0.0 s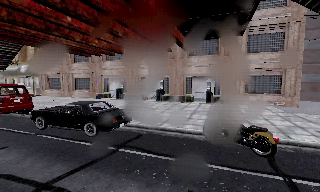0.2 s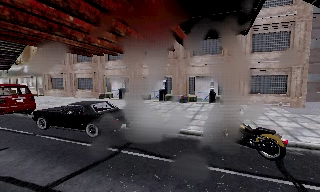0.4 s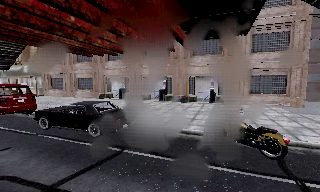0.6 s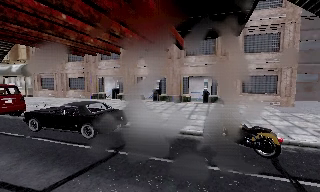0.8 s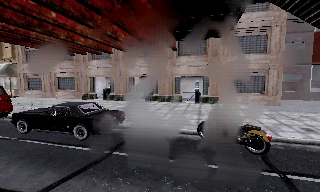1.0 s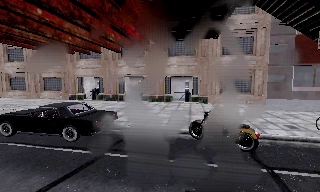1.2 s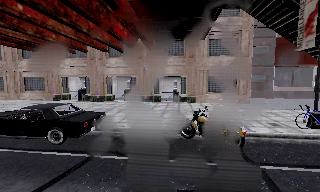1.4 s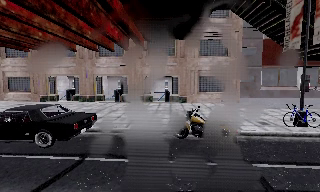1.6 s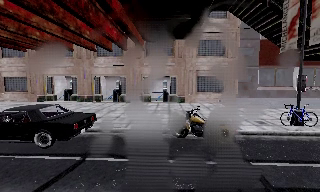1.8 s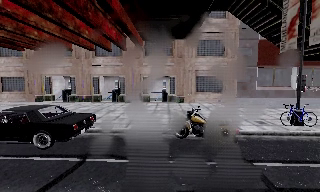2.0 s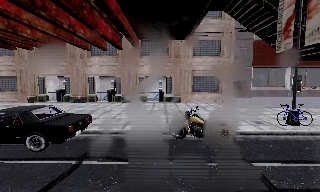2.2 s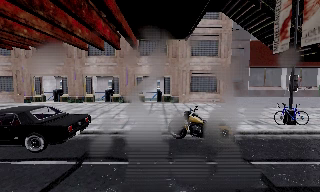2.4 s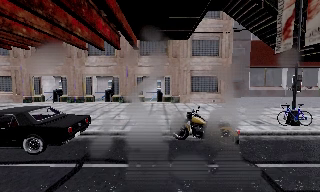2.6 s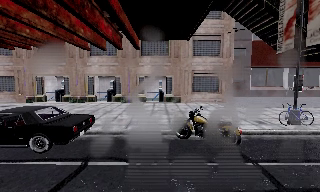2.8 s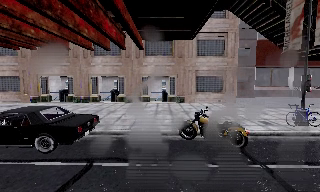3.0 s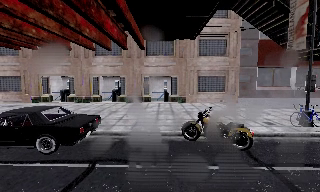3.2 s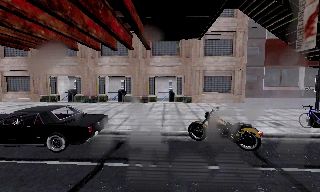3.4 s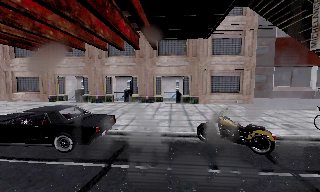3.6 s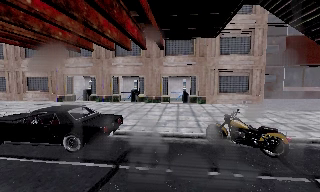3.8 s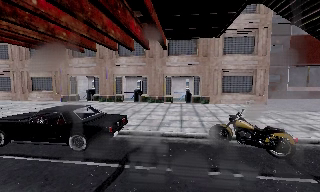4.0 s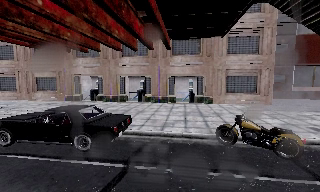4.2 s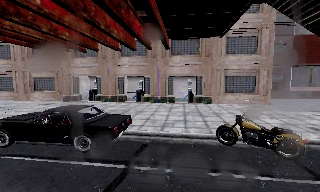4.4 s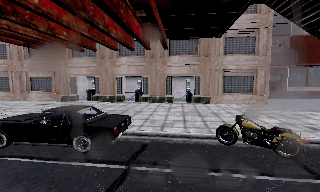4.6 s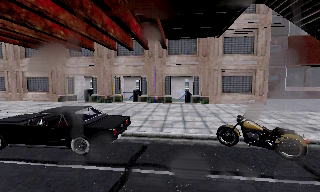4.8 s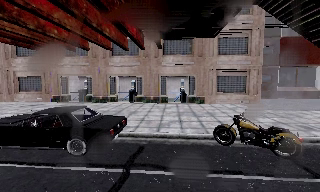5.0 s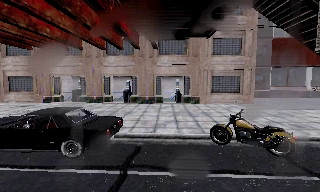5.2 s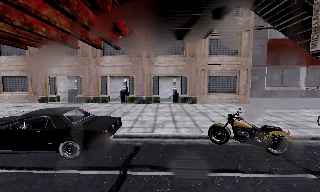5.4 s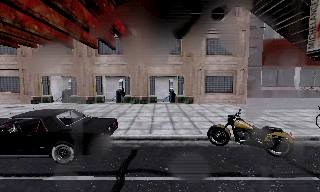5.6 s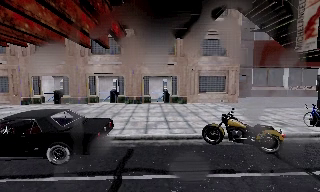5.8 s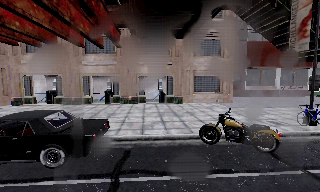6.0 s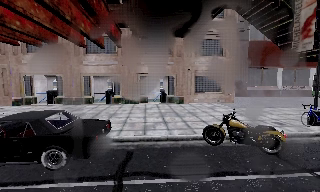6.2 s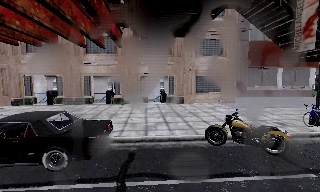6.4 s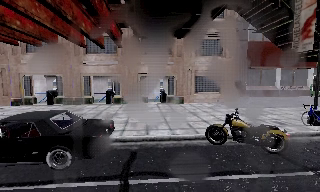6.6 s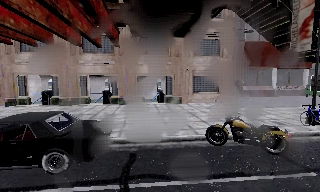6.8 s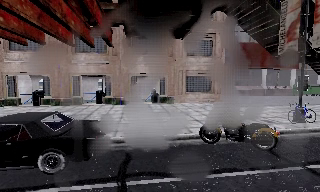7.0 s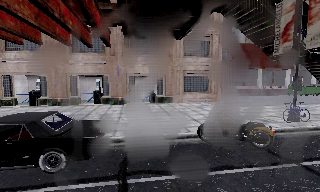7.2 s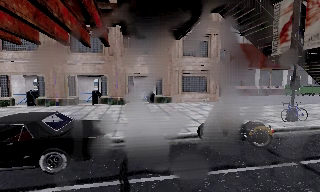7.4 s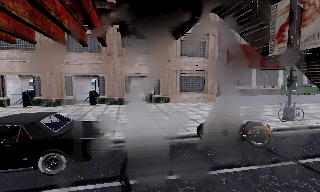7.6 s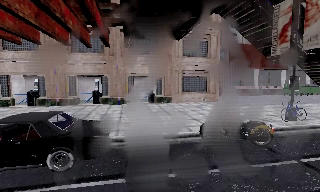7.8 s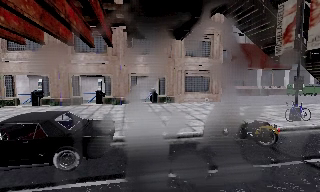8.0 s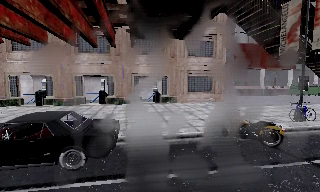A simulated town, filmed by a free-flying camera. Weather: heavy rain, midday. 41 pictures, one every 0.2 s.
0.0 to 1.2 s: The camera pans to its right, which is clockwise from overhead, by about 15 degrees.
1.2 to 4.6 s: The camera travels to its left and forward, about 1.5 m, so close, fixed things drift to the right.
4.6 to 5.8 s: The camera pans to its right, which is clockwise from overhead, by about 10 degrees.
5.8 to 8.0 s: The camera travels to its left, about 1 m.
The film runs forward here.
